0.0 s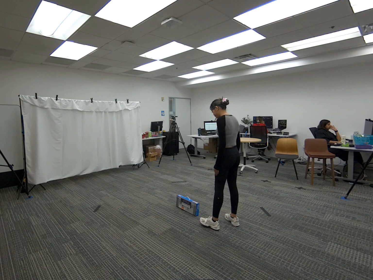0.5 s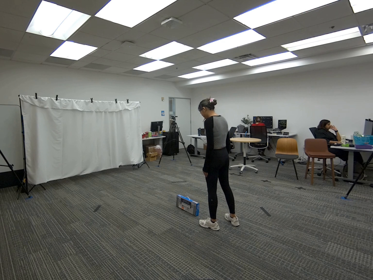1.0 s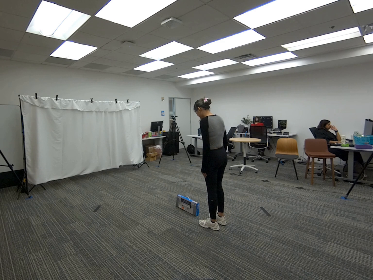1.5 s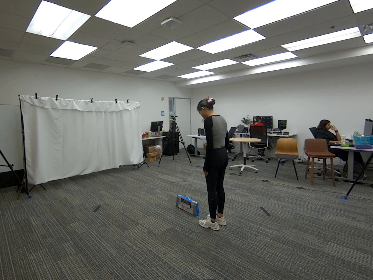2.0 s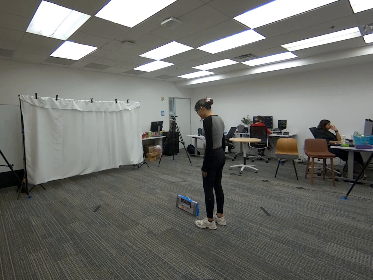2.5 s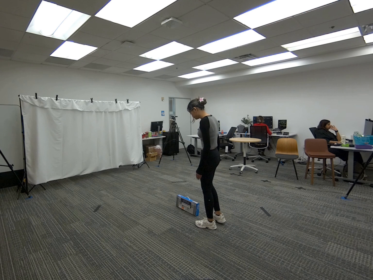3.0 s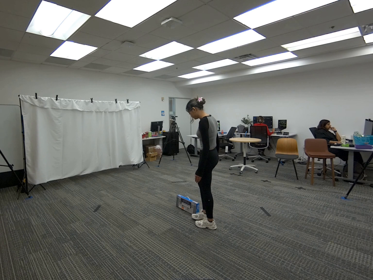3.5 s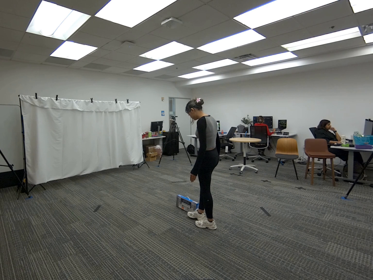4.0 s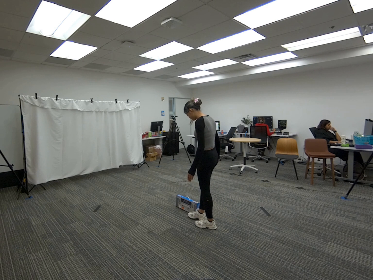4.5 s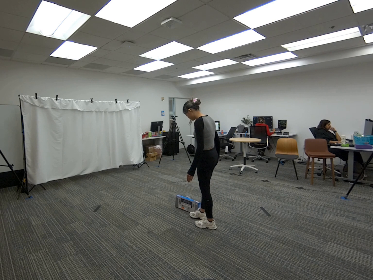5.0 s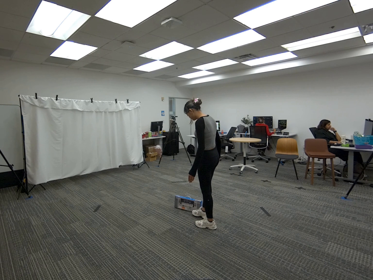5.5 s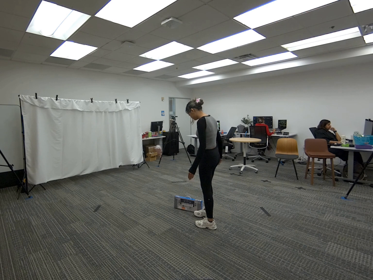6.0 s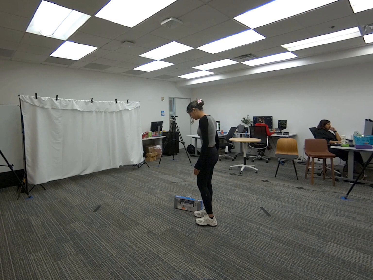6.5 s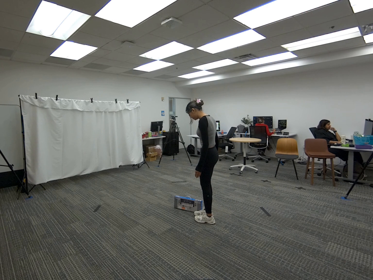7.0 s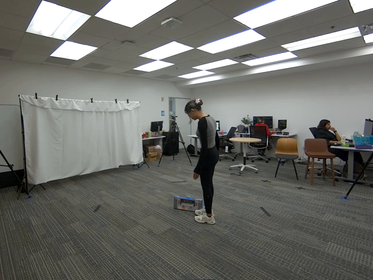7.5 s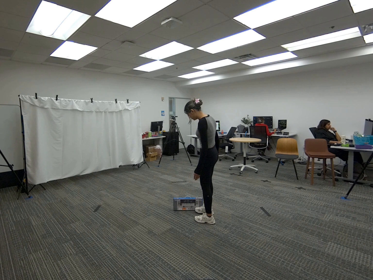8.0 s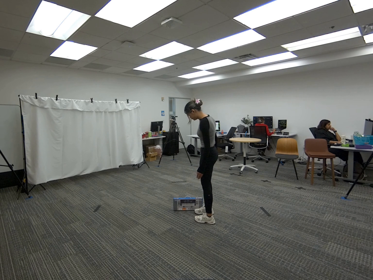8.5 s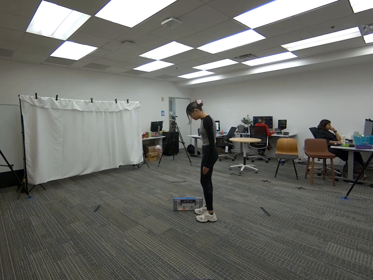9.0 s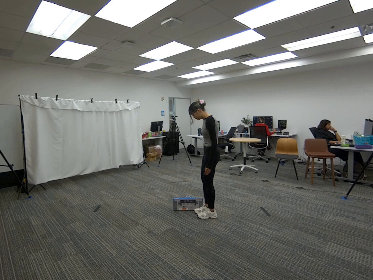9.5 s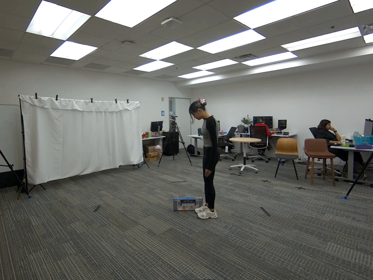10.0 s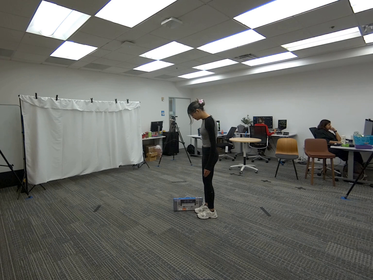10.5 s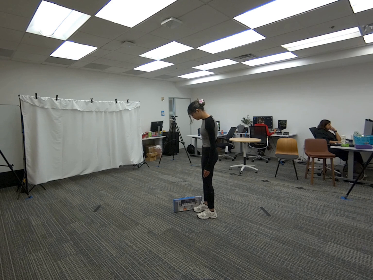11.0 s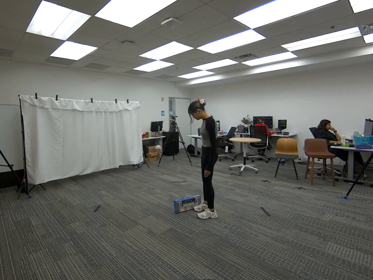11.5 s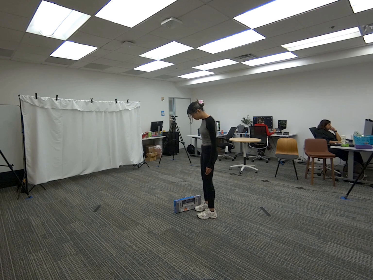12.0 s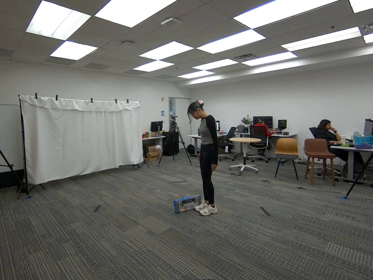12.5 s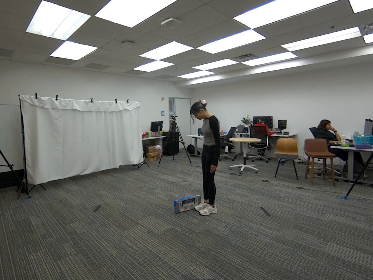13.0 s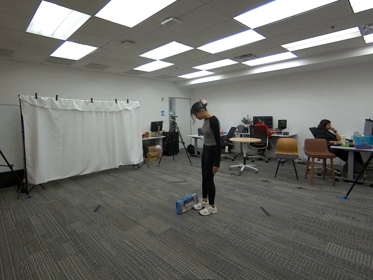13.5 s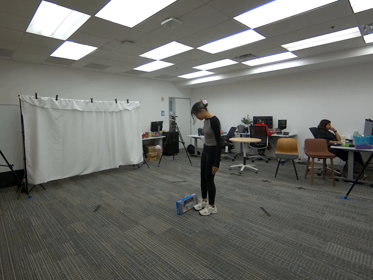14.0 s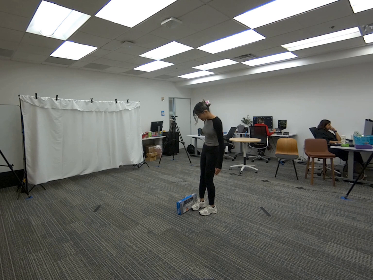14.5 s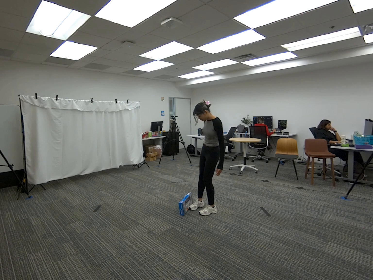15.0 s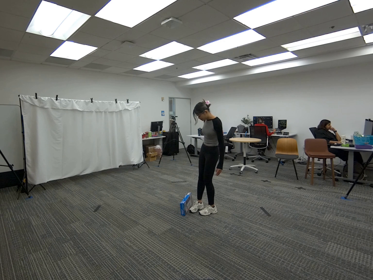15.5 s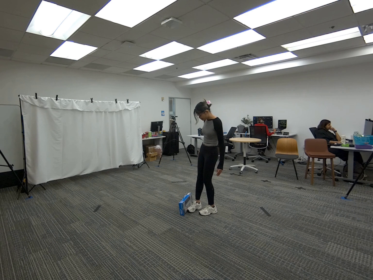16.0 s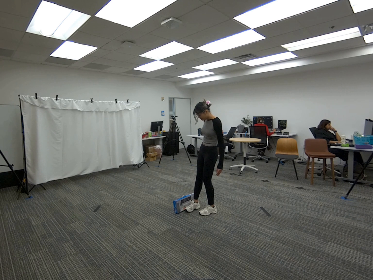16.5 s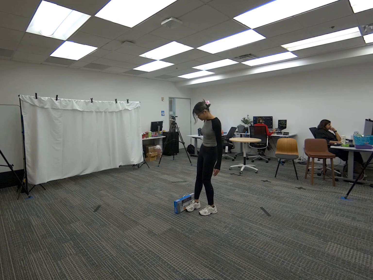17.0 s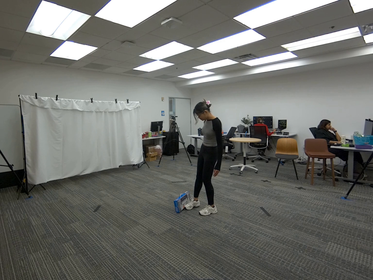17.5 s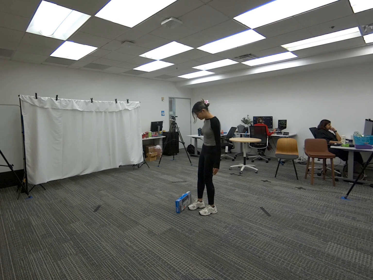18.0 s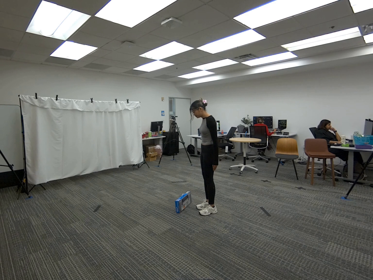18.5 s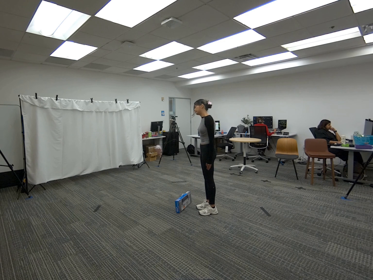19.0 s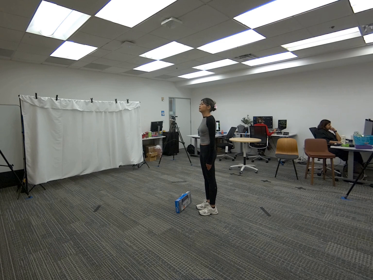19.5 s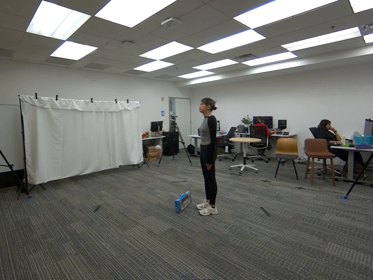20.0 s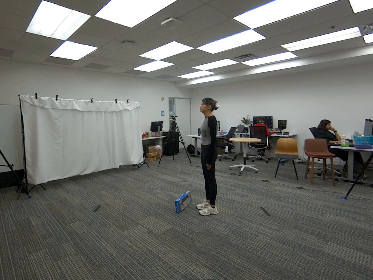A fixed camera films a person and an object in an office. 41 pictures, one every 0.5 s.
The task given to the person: Walk to the keyboard box and use your right foot to push the box aside.
